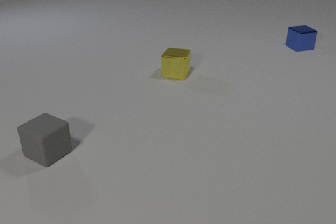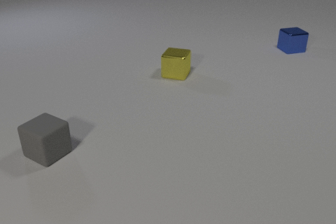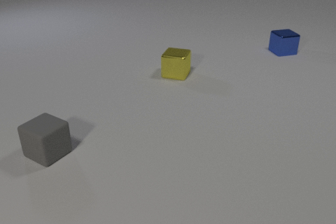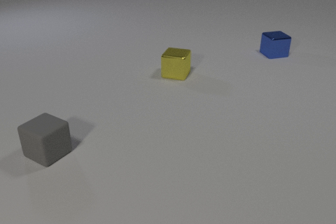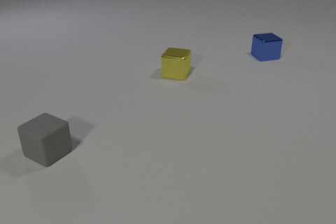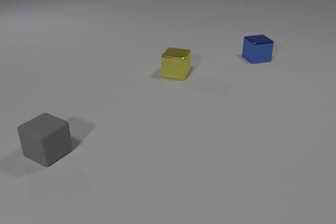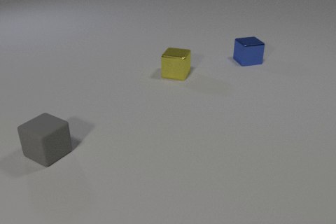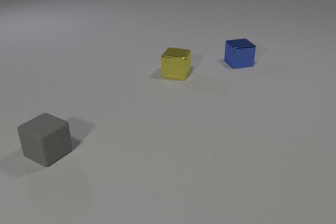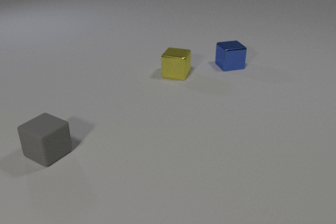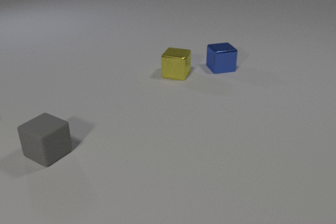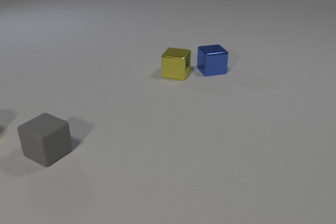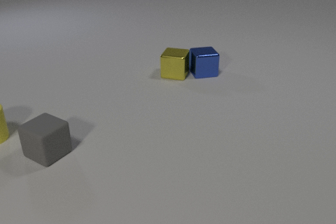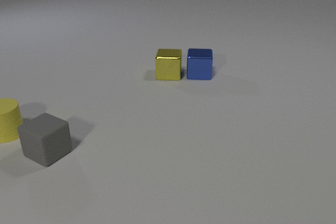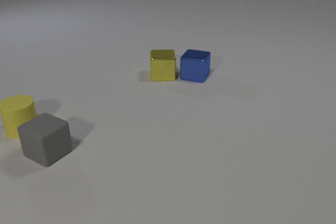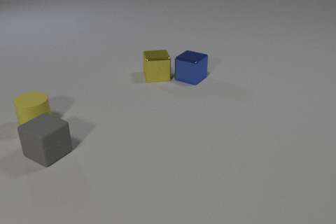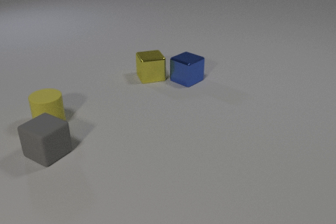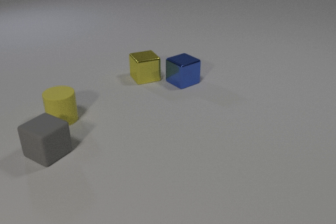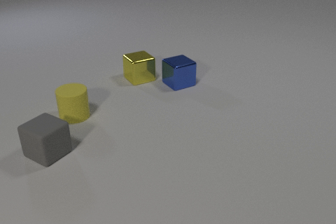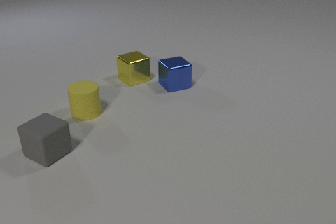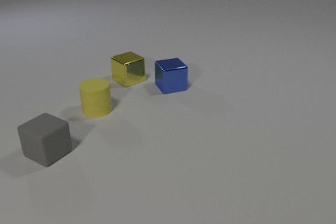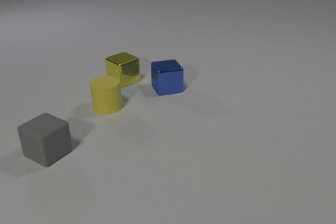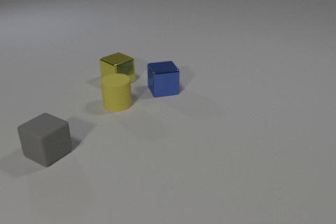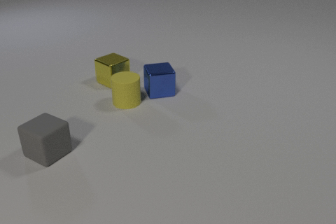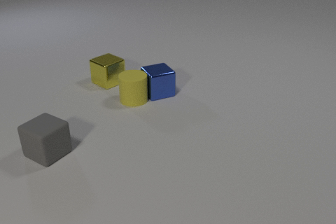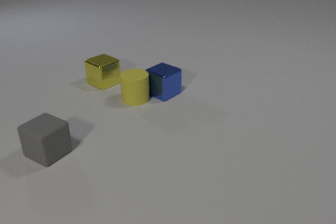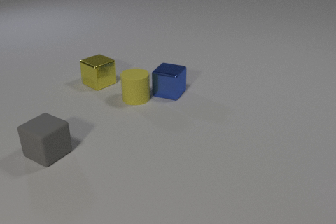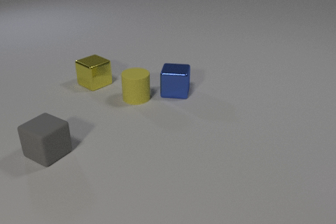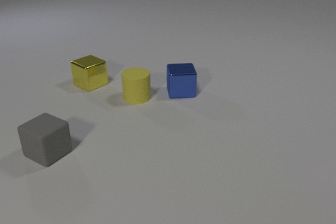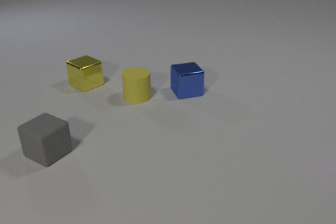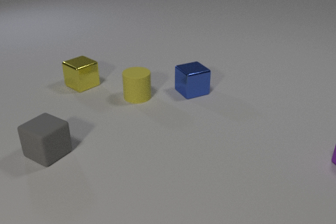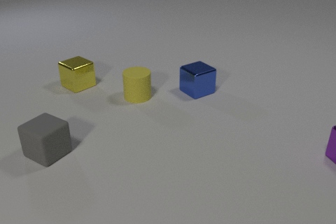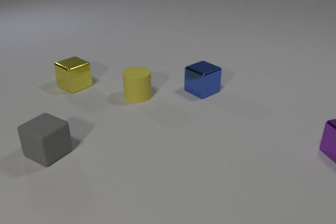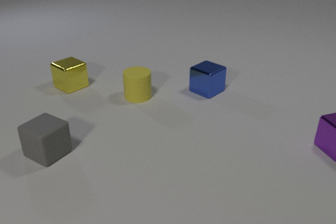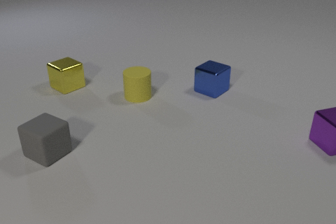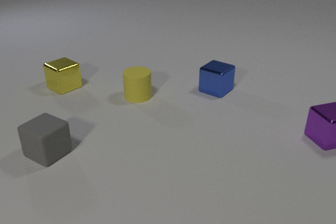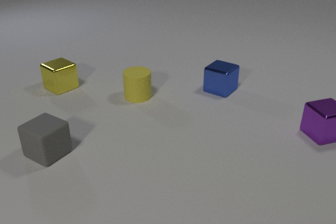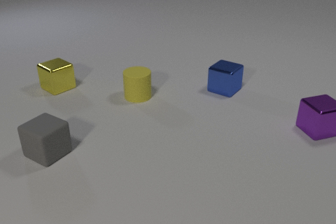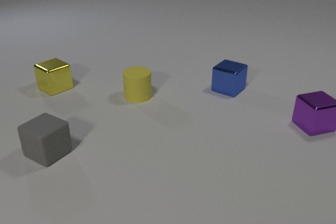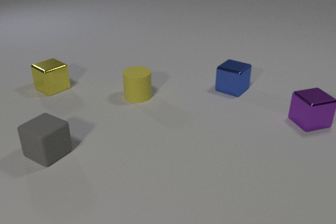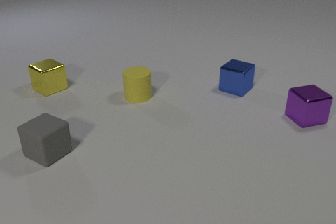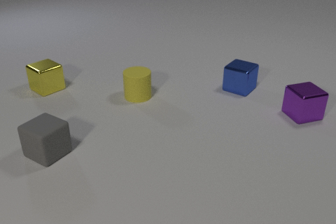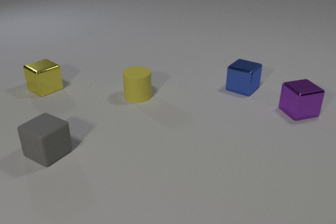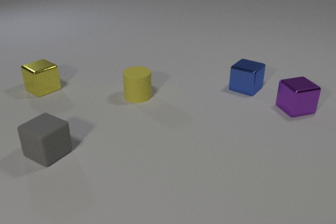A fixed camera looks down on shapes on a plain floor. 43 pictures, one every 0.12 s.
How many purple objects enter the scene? 1.
How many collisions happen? 2.
What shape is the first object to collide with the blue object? cube.
0.00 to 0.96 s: The blue metal cube slides toward the camera and to the left.
0.96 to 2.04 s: The blue metal cube slides to the left and toward the camera, spins so that its near face slides to the left, clockwise seen from above. The yellow metal cube slides to the left, spins so that its near face slides to the right, counterclockwise seen from above. The yellow rubber cylinder comes in at the left edge, slides to the right. The blue metal cube and the yellow metal cube collide.
2.04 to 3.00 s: The blue metal cube slides toward the camera and to the left, spins so that its near face slides to the right, counterclockwise seen from above. The yellow metal cube slides to the left. The yellow rubber cylinder slides to the right and away from the camera. The blue metal cube and the yellow rubber cylinder collide.
3.00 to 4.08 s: The blue metal cube slides to the right, spins so that its near face slides to the right, counterclockwise seen from above. The yellow metal cube slides to the left. The purple metal cube comes in at the right edge, slides away from the camera and to the left.
4.08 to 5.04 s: The blue metal cube slides to the right. The yellow metal cube slides to the left. The purple metal cube slides away from the camera and to the left.
